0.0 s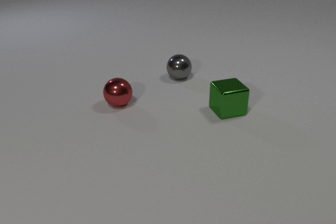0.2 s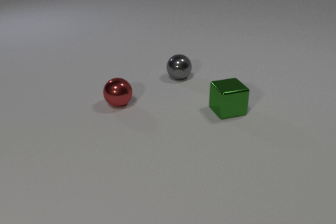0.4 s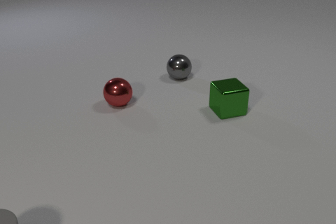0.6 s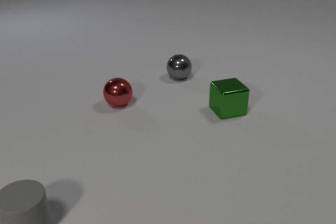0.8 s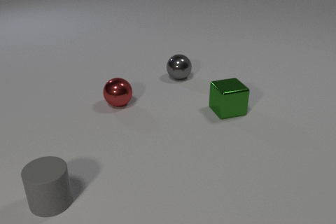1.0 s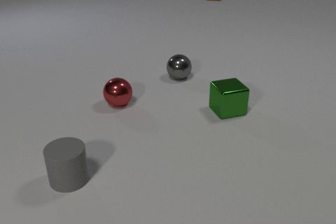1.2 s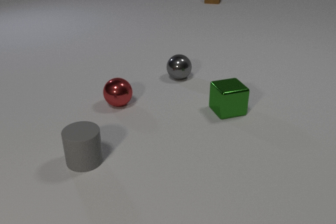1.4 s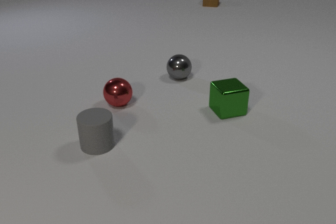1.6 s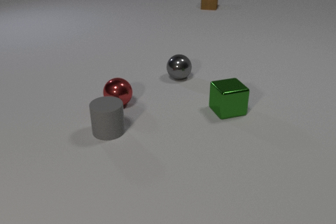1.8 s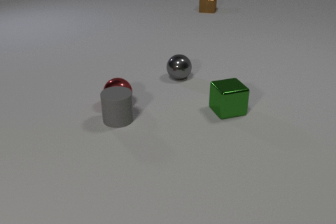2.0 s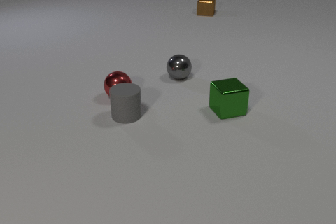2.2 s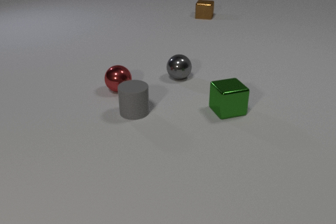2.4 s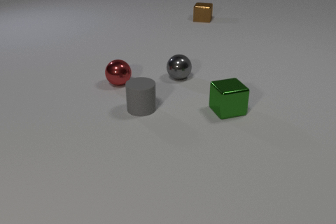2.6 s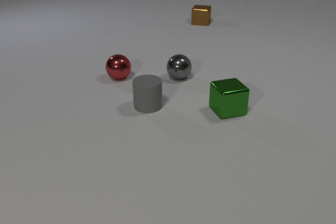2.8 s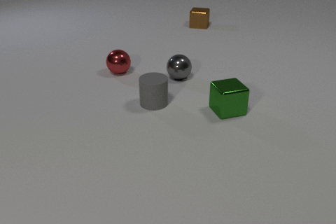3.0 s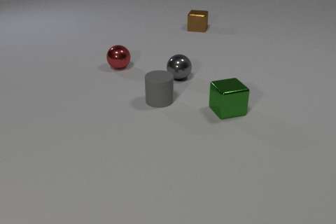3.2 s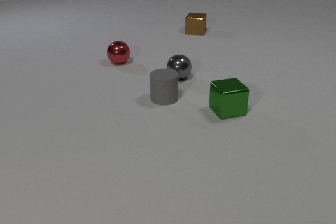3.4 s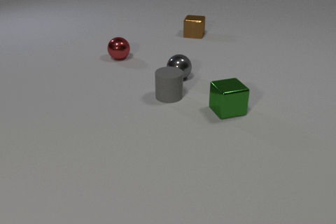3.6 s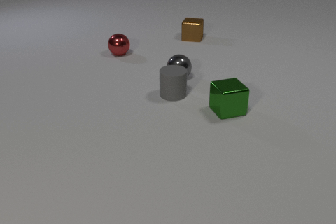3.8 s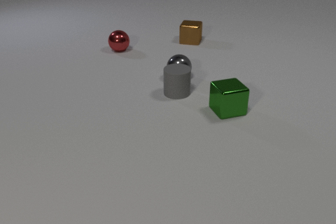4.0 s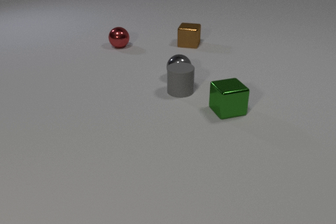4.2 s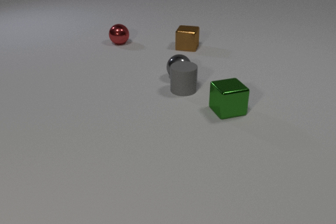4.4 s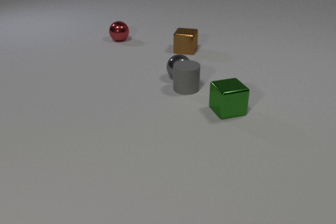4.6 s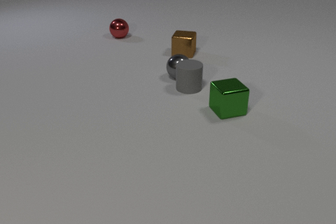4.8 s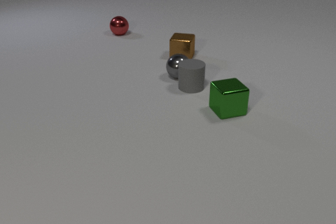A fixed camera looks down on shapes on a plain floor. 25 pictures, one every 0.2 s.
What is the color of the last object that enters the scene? brown.
What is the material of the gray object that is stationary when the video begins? metal.
How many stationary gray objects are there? 0.
0.0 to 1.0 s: The gray rubber cylinder comes in at the bottom edge, slides away from the camera and to the right. The brown metal cube comes in at the top edge, slides toward the camera.
1.0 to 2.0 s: The gray rubber cylinder slides away from the camera and to the right. The red metal sphere rolls away from the camera. The brown metal cube slides toward the camera. The gray rubber cylinder and the red metal sphere collide.
2.0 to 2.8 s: The gray rubber cylinder slides to the right and away from the camera. The red metal sphere rolls away from the camera. The brown metal cube slides toward the camera.
2.8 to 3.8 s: The gray rubber cylinder slides to the right and away from the camera. The red metal sphere rolls away from the camera. The brown metal cube slides toward the camera.
3.8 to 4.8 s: The gray rubber cylinder slides to the right and away from the camera. The red metal sphere rolls away from the camera. The brown metal cube slides toward the camera. The gray rubber cylinder and the gray metal sphere collide.
